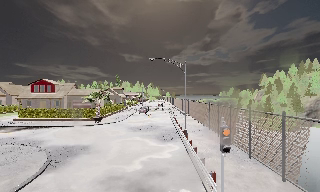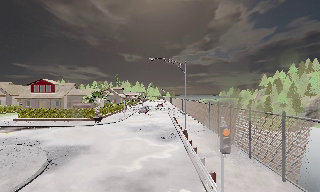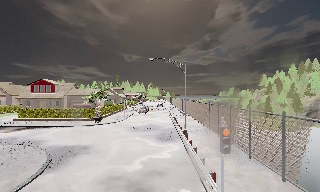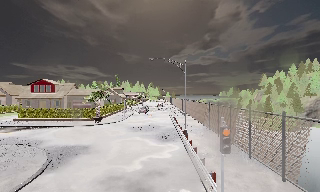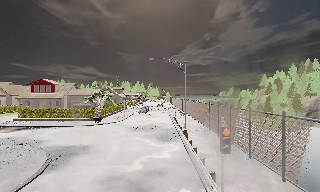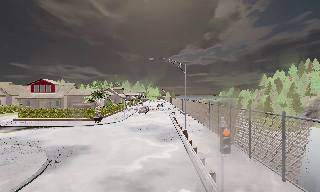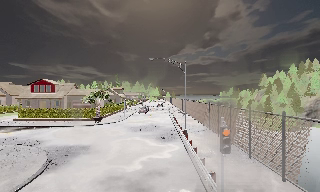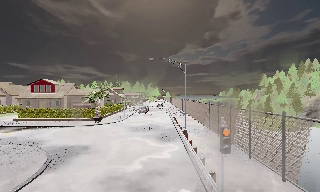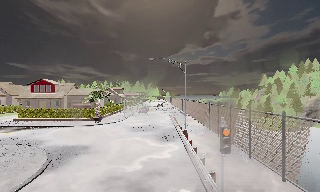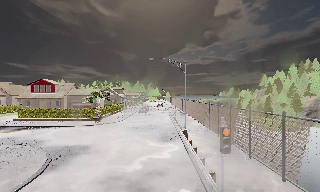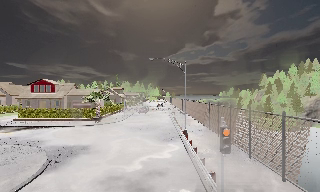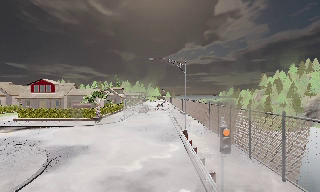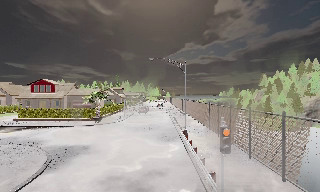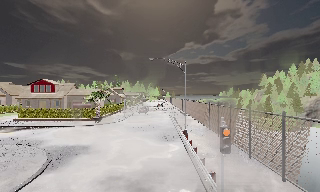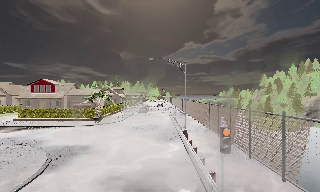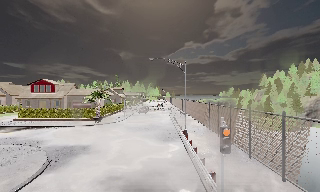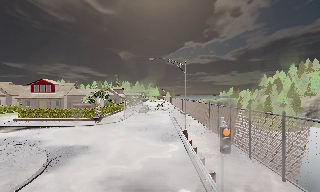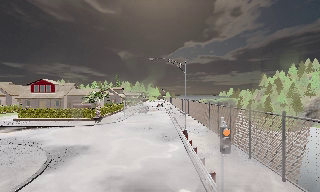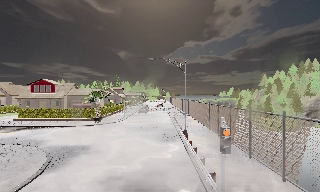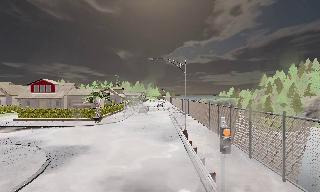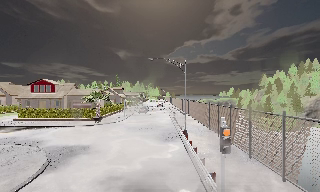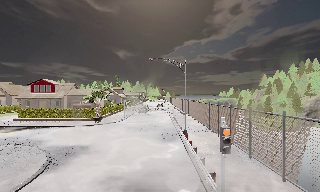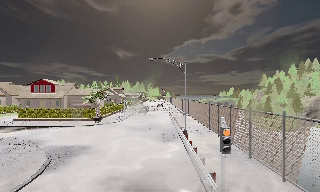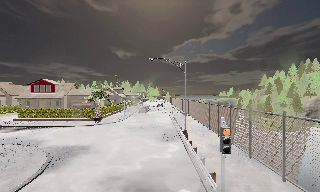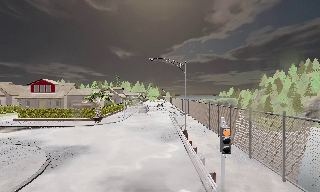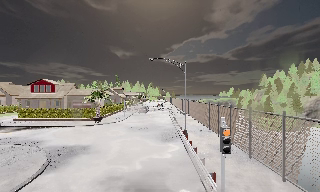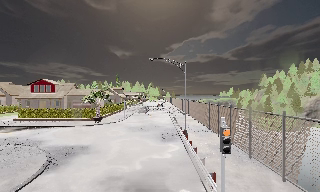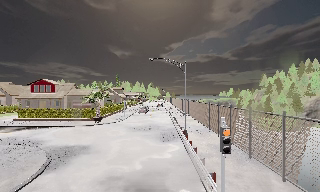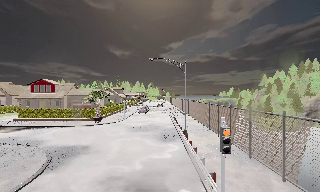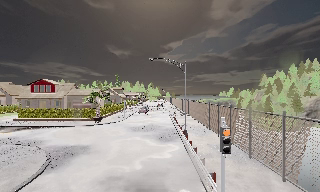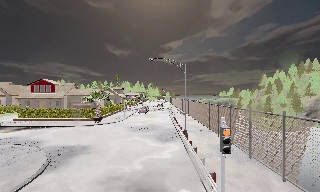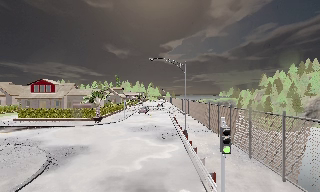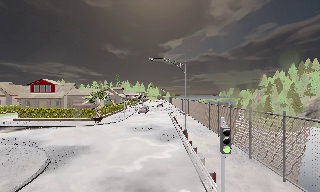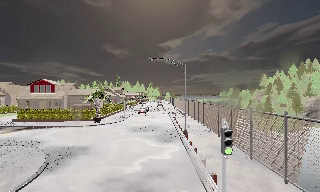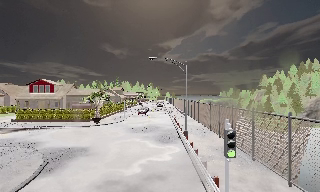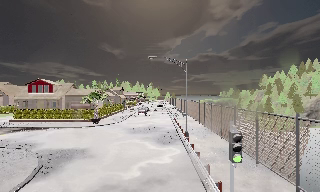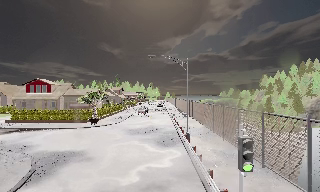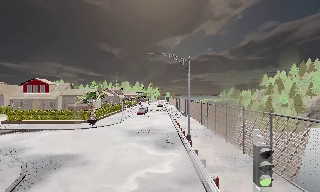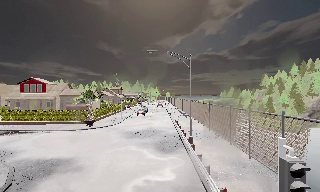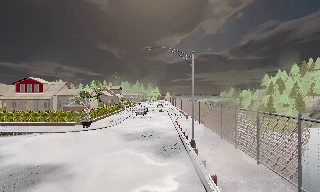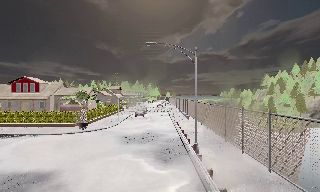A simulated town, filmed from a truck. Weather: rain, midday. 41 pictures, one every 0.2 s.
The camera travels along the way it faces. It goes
forward.
0.0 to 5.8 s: The camera keeps its place and its aim.
5.8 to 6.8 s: The camera shifts only a little, or ends up much as it began.
6.8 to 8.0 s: The camera travels forward, about 4 m, so what stands in front looms larger. It gains speed.
The film runs forward here.
